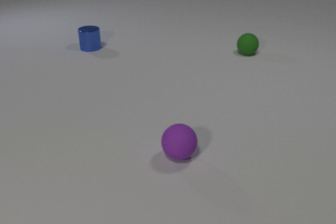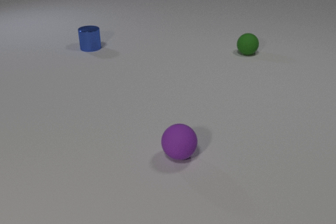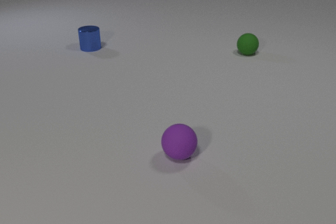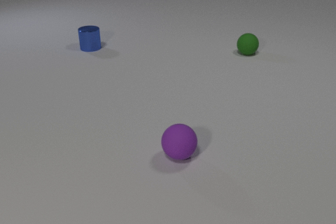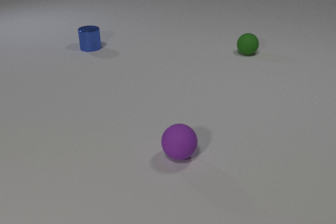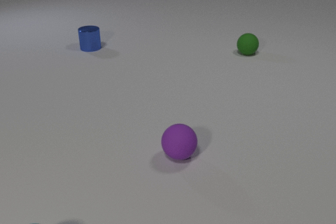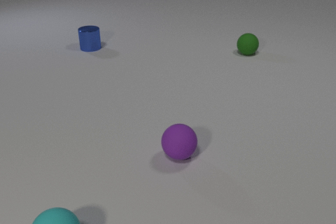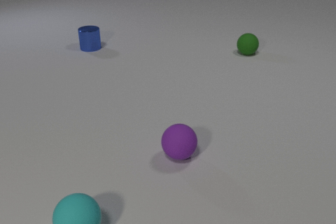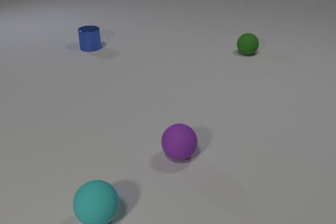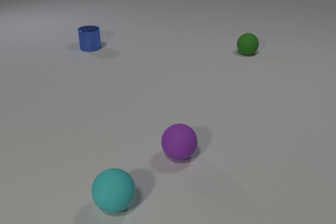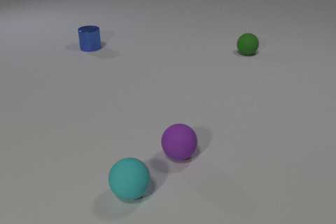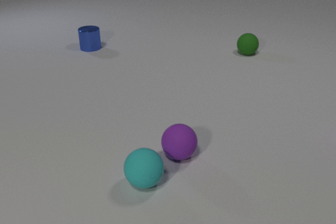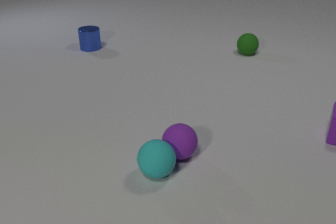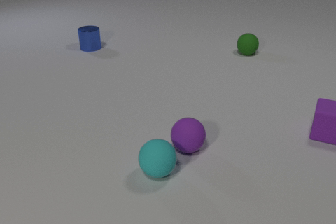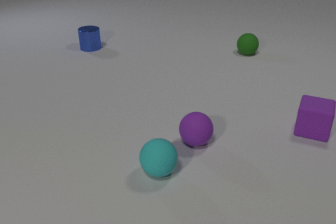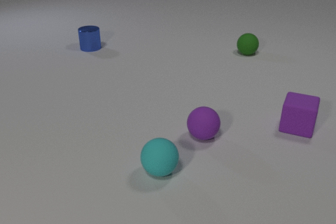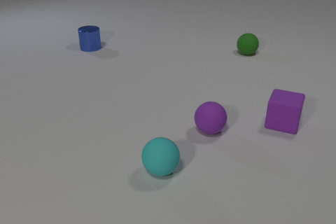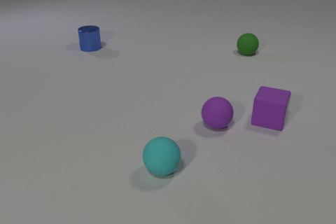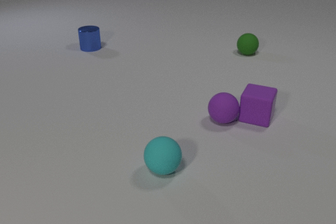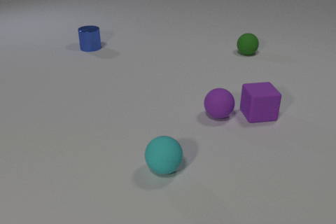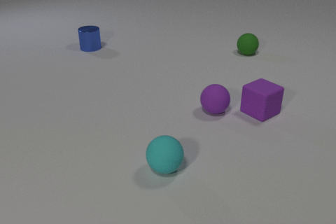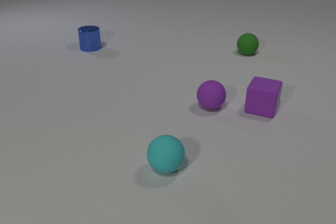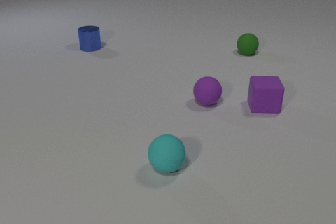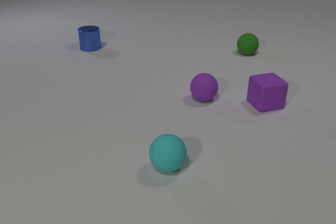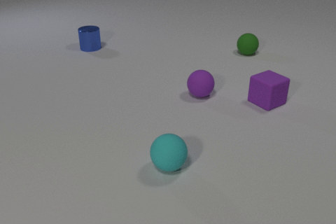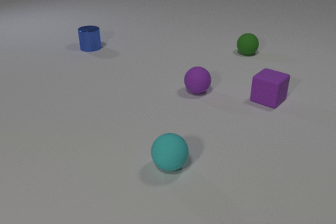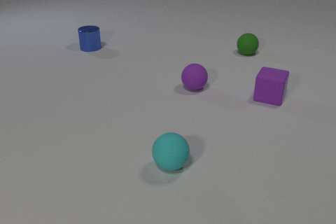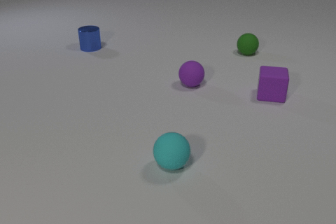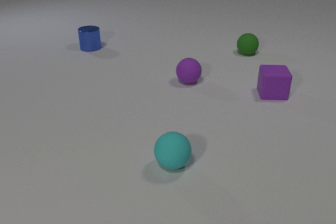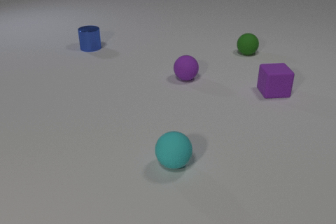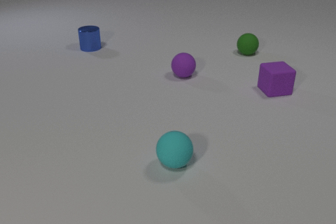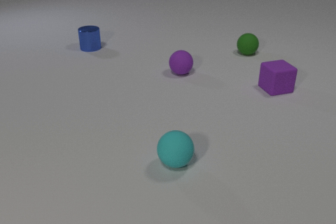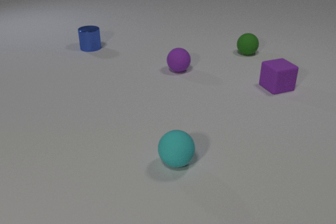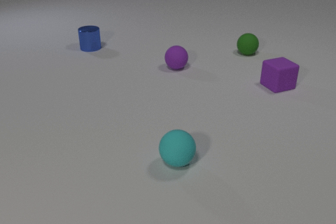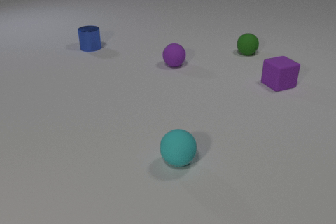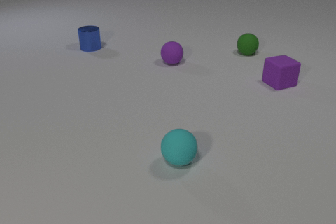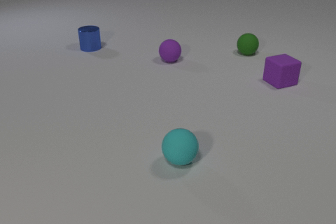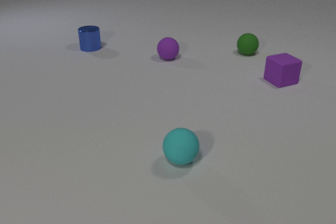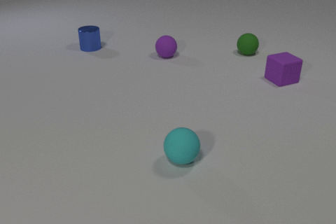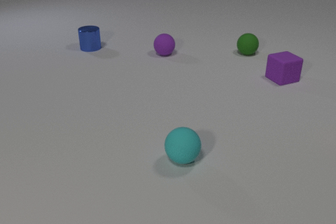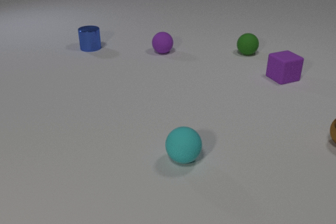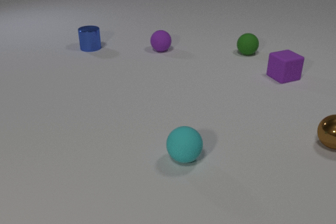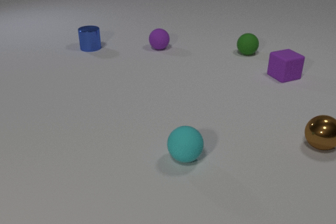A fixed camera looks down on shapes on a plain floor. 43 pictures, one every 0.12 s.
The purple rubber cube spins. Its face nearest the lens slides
to the right.
The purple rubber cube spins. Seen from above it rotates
counterclockwise.
0.00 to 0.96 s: The cyan rubber sphere comes in at the bottom edge, rolls to the right and away from the camera.
0.96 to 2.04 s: The cyan rubber sphere rolls away from the camera and to the right. The purple rubber sphere rolls away from the camera and to the right. The purple rubber cube comes in at the right edge, slides to the left. The cyan rubber sphere and the purple rubber sphere collide.
2.04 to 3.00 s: The cyan rubber sphere rolls to the right. The purple rubber sphere rolls away from the camera. The purple rubber cube slides away from the camera, spins so that its near face slides to the right, counterclockwise seen from above. The purple rubber sphere and the purple rubber cube collide.
3.00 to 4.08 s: The cyan rubber sphere rolls to the right. The purple rubber sphere rolls away from the camera. The purple rubber cube slides away from the camera, spins so that its near face slides to the right, counterclockwise seen from above.
4.08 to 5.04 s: The purple rubber sphere rolls away from the camera. The brown metal sphere comes in at the right edge, rolls to the left and toward the camera. The purple rubber cube slides away from the camera.
Are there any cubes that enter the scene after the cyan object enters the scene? yes.
How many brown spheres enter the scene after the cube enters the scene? 1.
What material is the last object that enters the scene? metal.
